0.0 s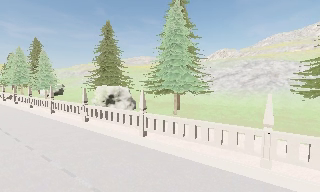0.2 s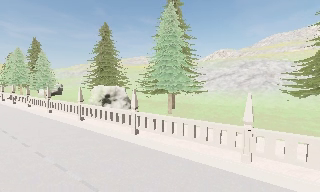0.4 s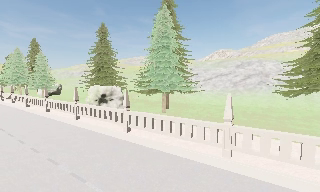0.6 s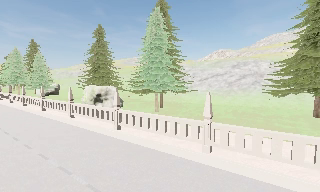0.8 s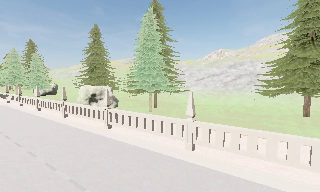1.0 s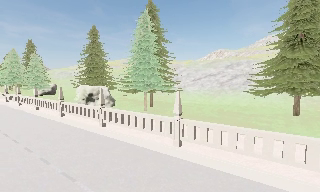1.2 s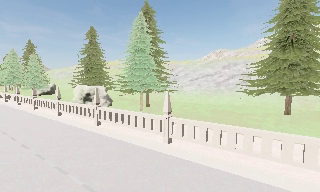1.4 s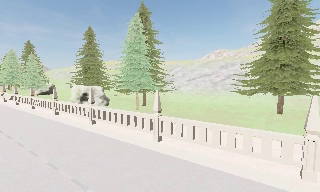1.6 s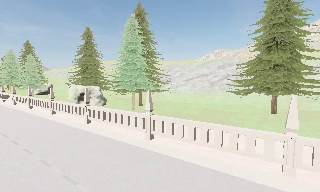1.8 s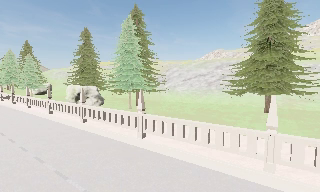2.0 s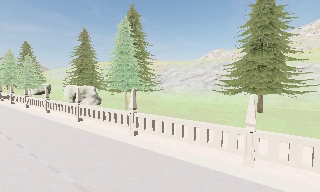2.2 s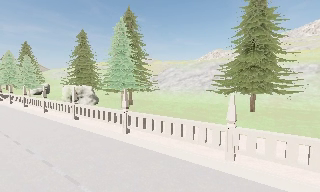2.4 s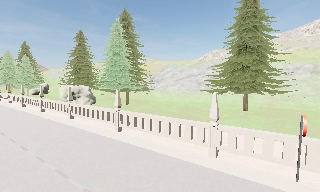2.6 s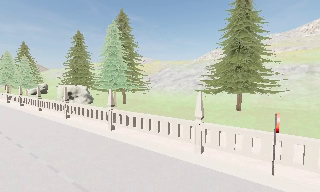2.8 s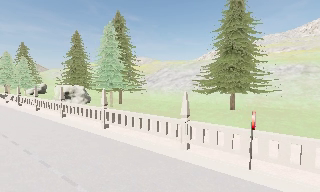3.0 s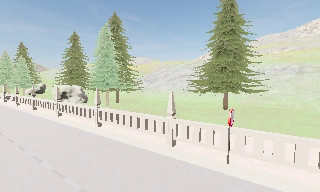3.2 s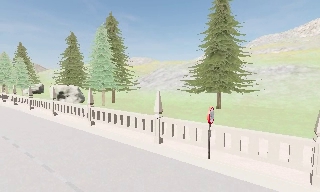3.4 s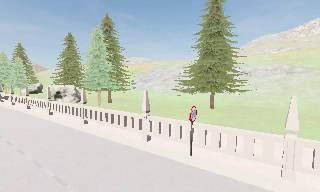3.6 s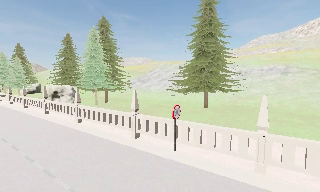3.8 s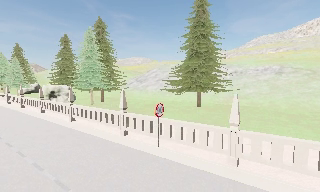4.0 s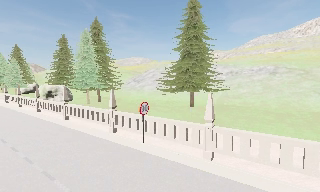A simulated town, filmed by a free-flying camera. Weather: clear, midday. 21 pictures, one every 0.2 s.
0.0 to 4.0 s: The camera travels to its right and backward, about 14 m, so close, fixed things drift to the left.
The film runs backward here.
